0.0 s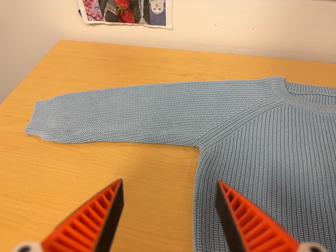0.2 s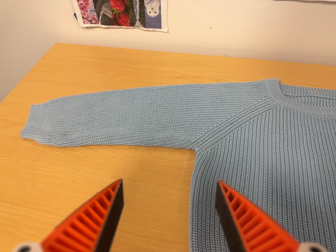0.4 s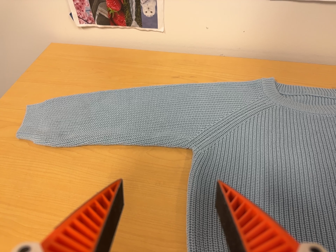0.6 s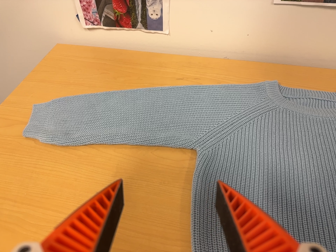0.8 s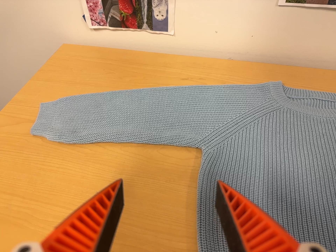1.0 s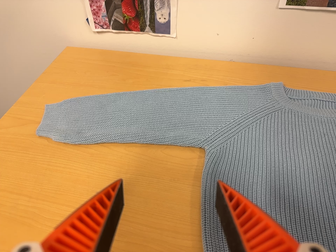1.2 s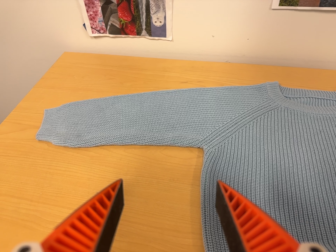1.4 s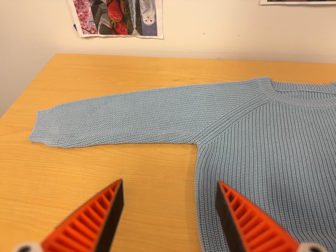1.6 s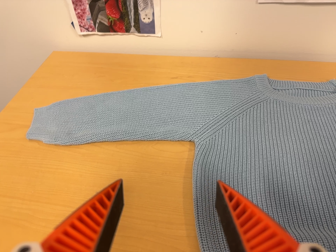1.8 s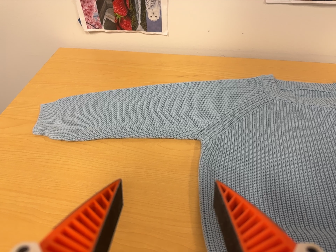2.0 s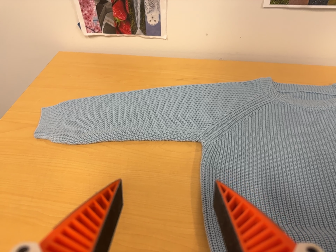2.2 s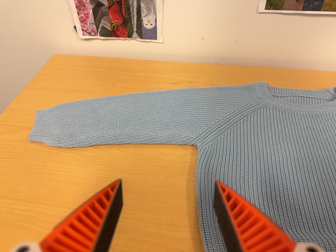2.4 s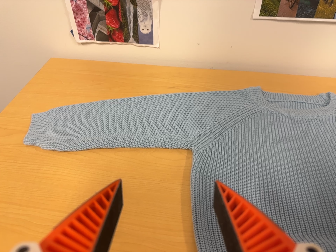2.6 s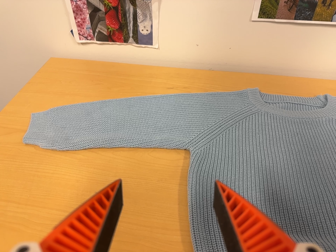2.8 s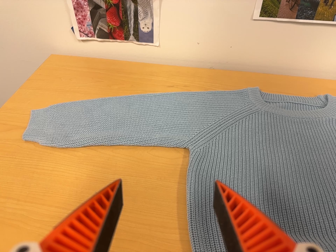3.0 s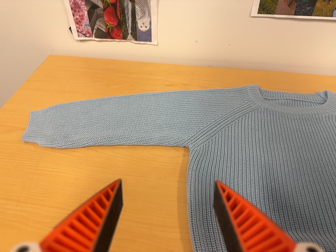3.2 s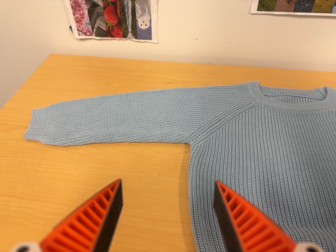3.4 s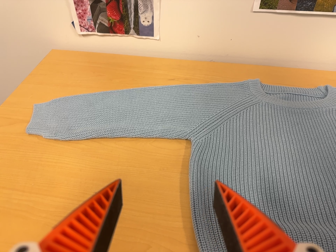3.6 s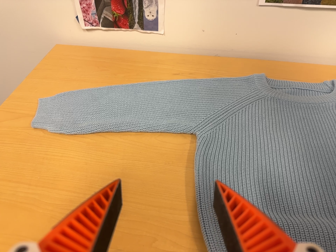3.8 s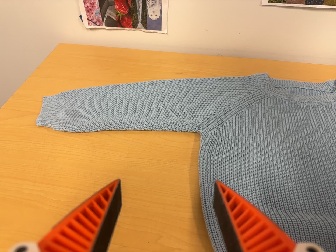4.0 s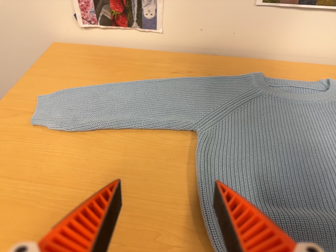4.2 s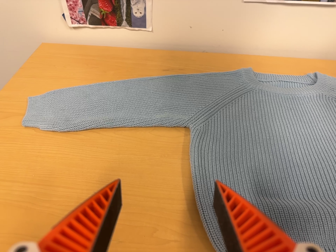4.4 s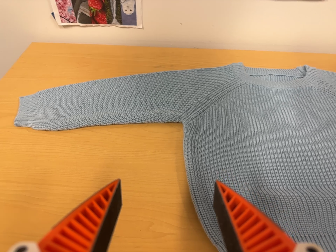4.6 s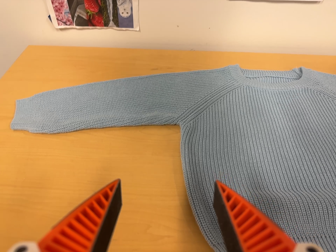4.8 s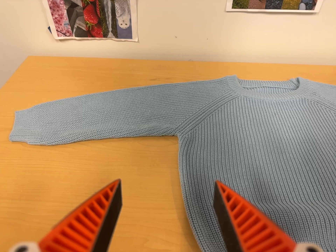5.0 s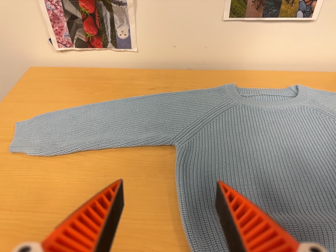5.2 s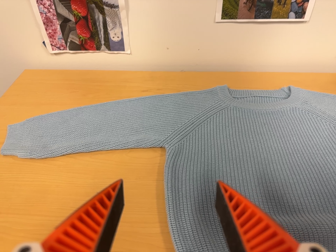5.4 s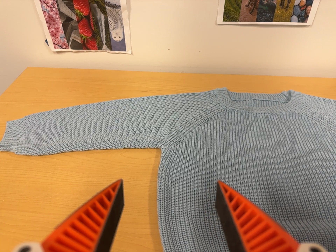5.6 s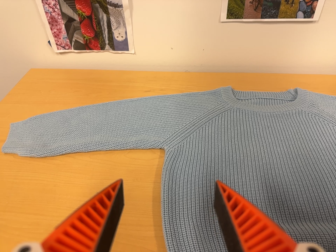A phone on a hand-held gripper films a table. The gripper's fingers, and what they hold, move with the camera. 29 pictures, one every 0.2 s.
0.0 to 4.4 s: The camera travels toward the bottom of its view, backward and to its left, about 9 cm.
4.4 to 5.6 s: The camera travels to its right, about 6 cm.
The film runs backward here.
